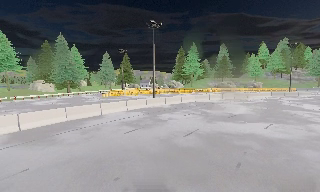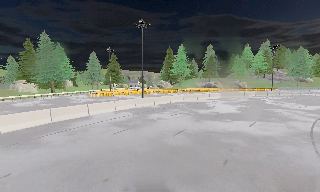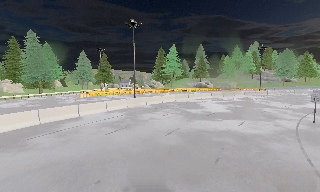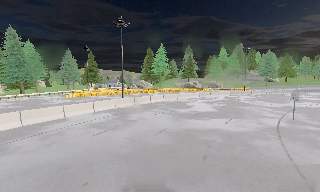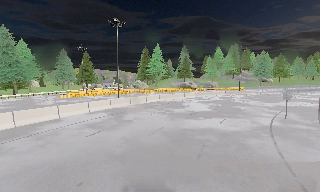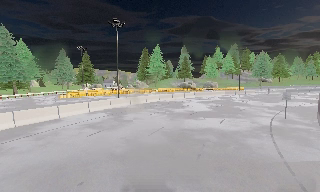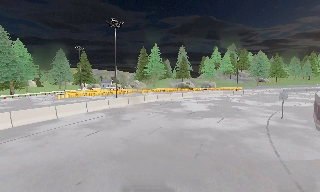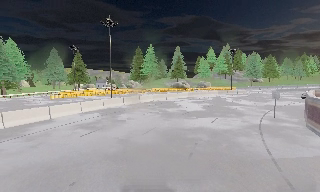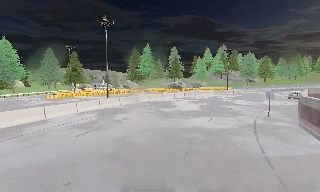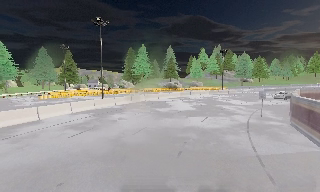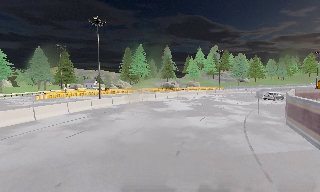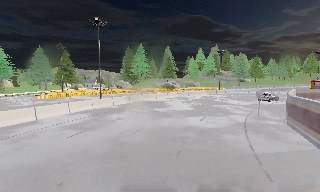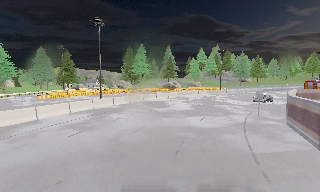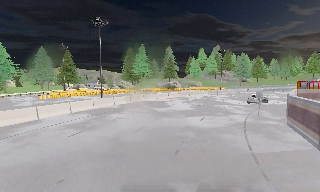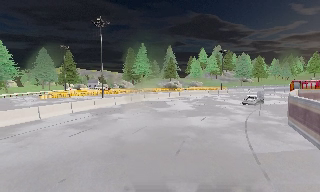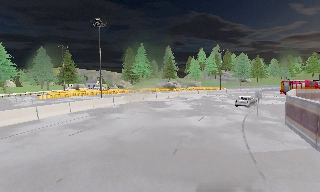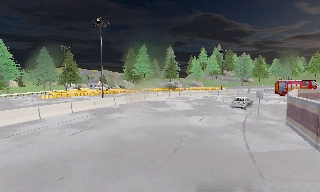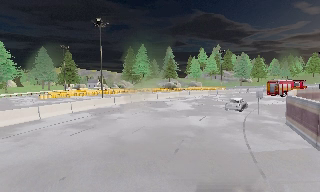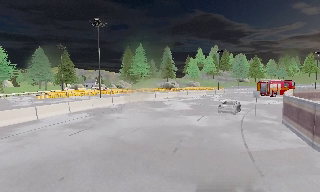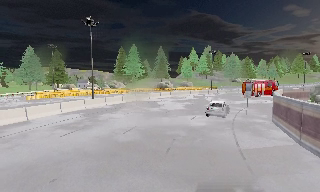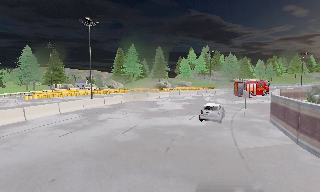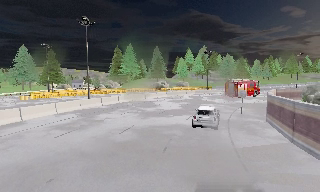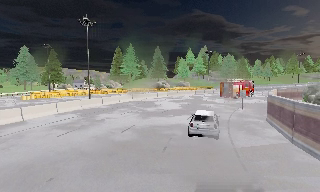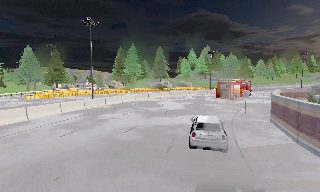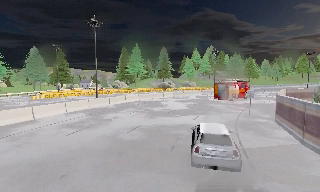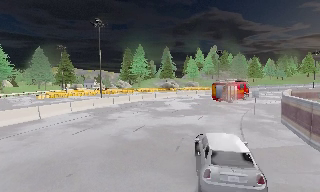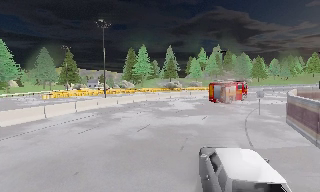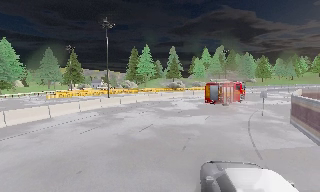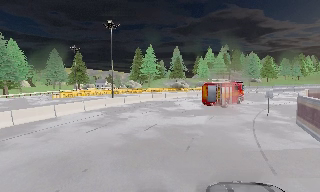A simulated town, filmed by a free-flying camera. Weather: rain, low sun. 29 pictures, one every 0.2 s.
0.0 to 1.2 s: The camera swings to its right by about 15 degrees, and the scene slides to the left.
1.2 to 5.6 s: The camera travels backward, about 1 m, so what stands in front gets smaller.
The film runs backward here.
